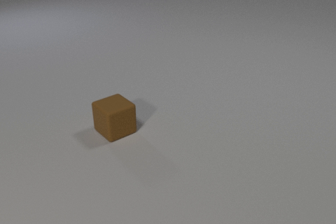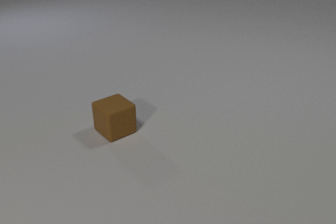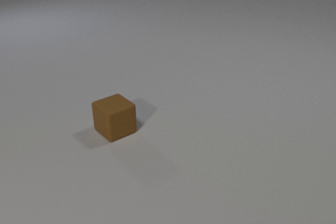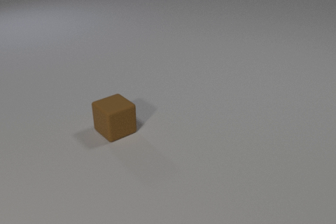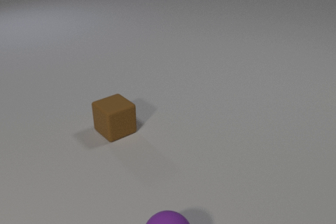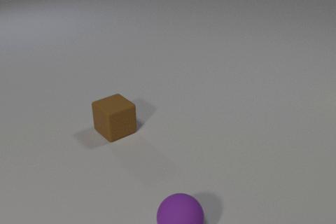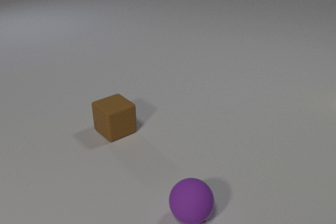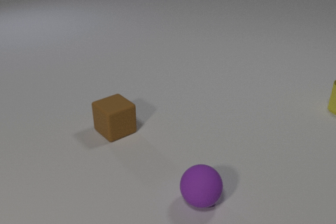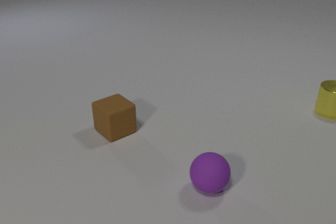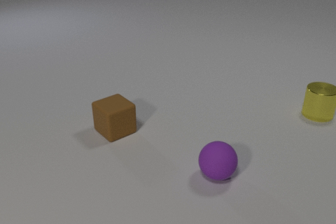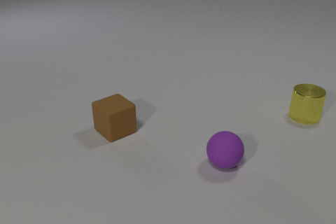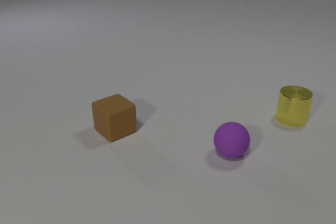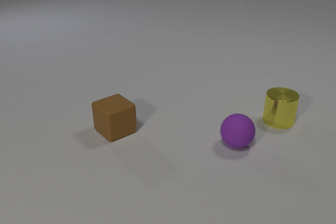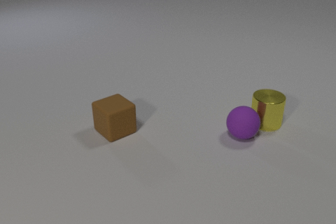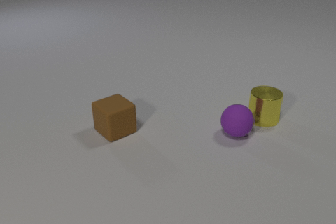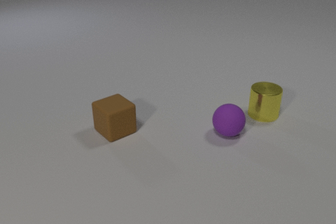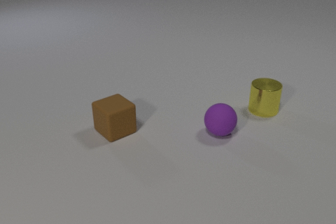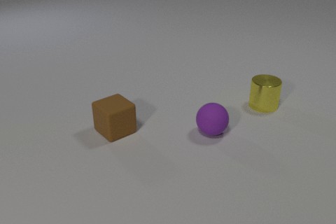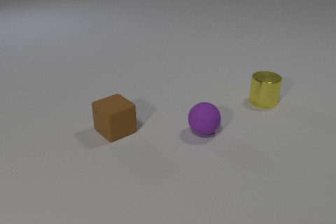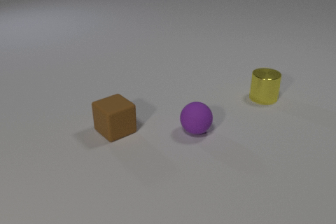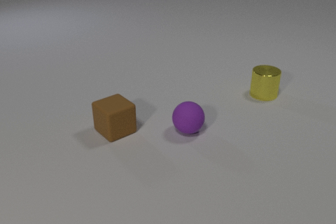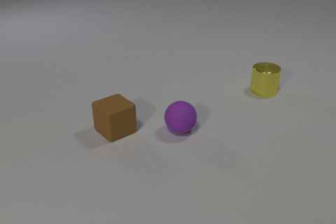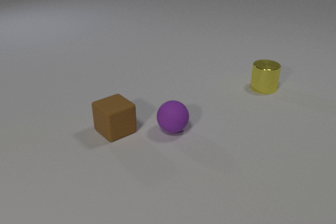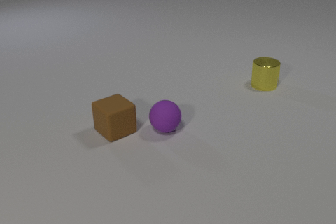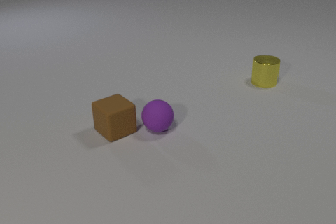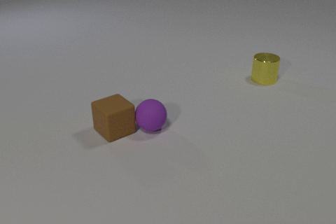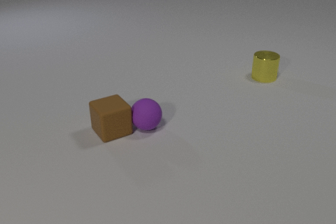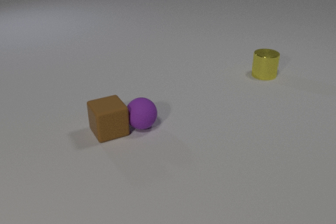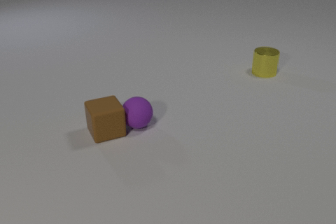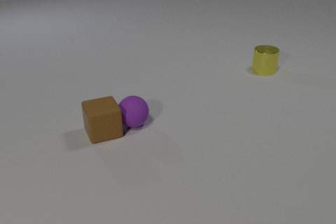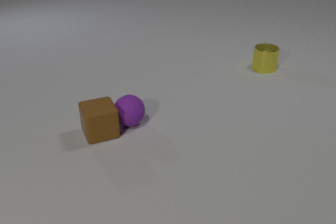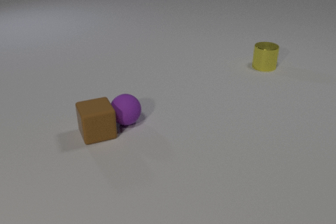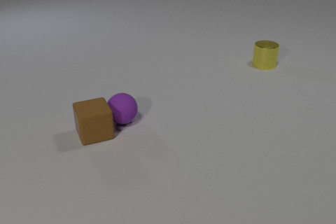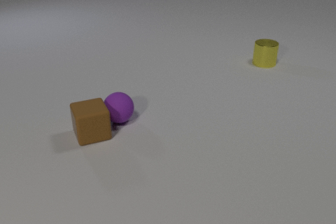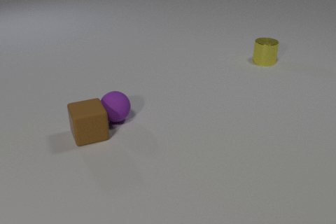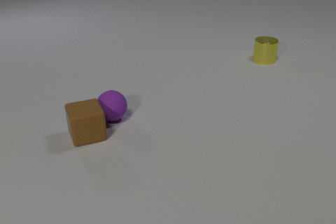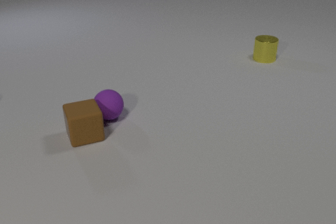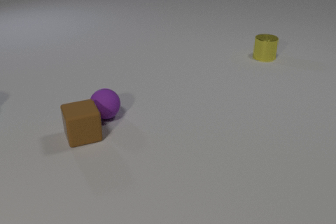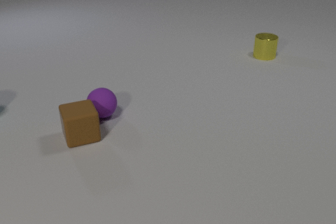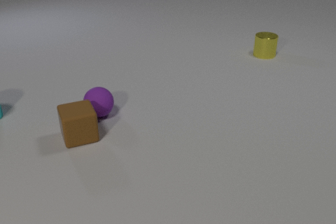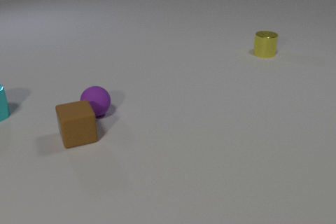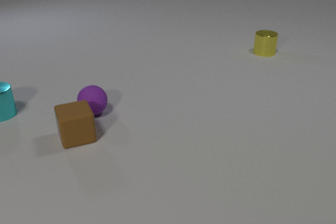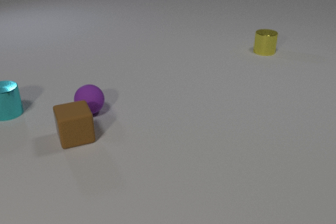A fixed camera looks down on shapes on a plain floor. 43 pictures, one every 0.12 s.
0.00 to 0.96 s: The purple rubber sphere comes in at the bottom edge, rolls away from the camera and to the right. The yellow metal cylinder comes in at the right edge, slides to the left and toward the camera.
0.96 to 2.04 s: The purple rubber sphere rolls away from the camera. The yellow metal cylinder slides to the left. The purple rubber sphere and the yellow metal cylinder collide.
2.04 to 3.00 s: The purple rubber sphere rolls to the left. The yellow metal cylinder slides away from the camera. The purple rubber sphere and the brown rubber cube collide.
3.00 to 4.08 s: The purple rubber sphere rolls to the left and away from the camera. The yellow metal cylinder slides away from the camera. The brown rubber cube slides to the left.
4.08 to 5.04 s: The purple rubber sphere rolls to the left and away from the camera. The yellow metal cylinder slides away from the camera. The brown rubber cube slides to the left. The cyan metal cylinder comes in at the left edge, slides to the right.
What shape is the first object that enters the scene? sphere.
What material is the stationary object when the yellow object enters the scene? rubber.
What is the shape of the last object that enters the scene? cylinder.
